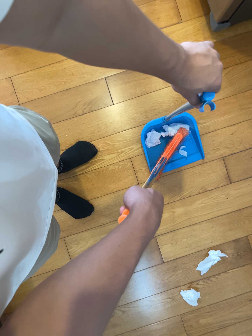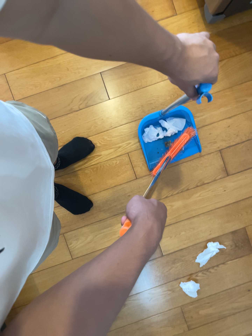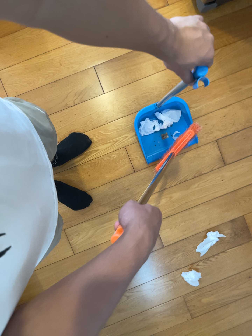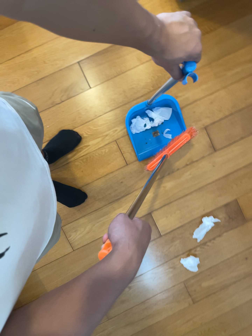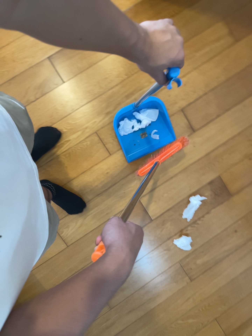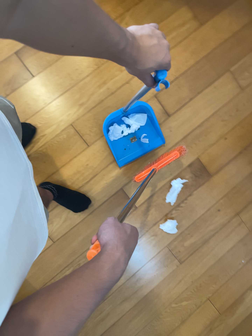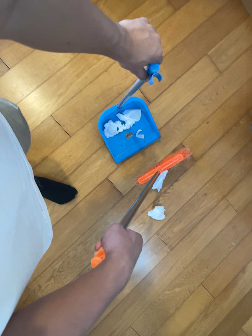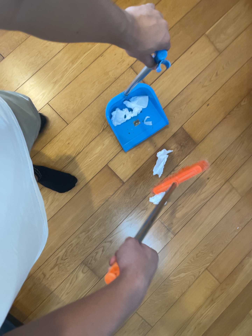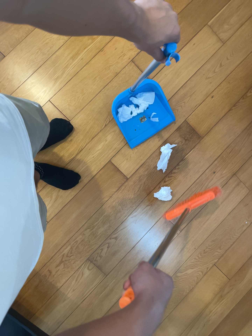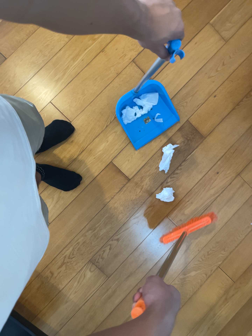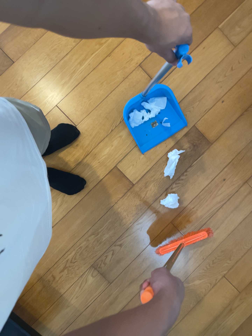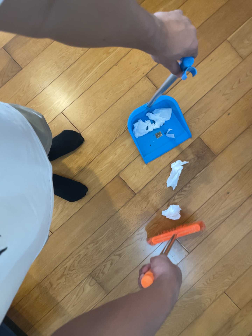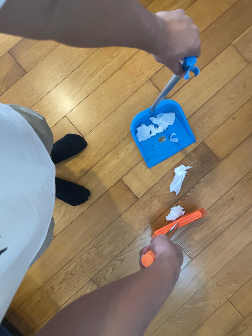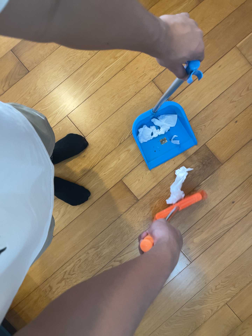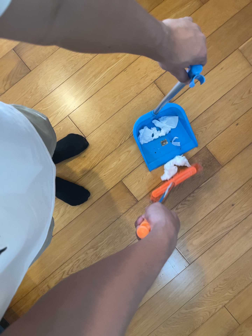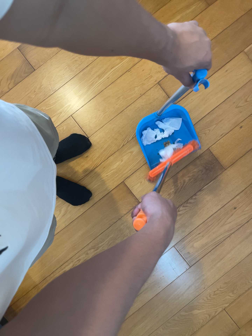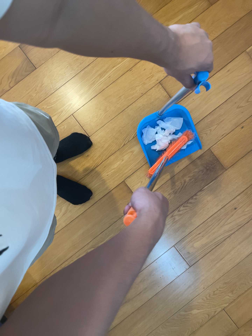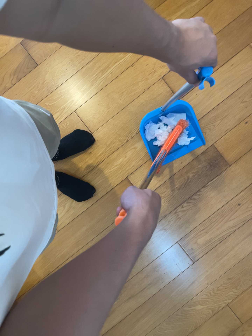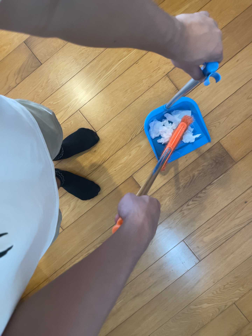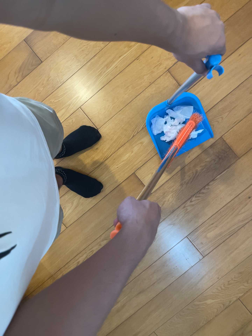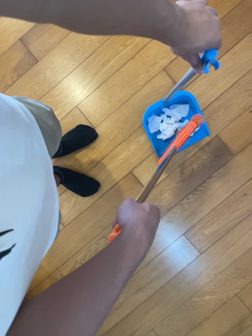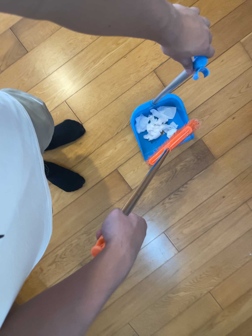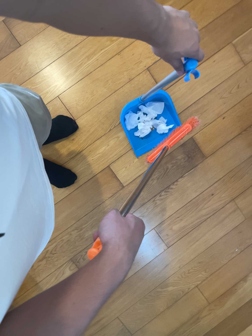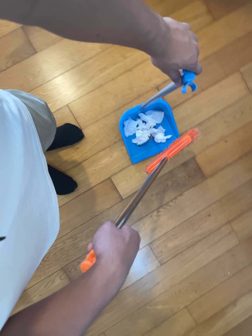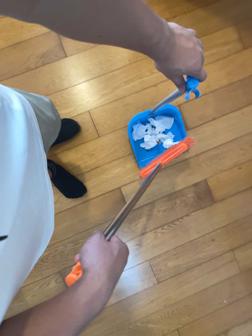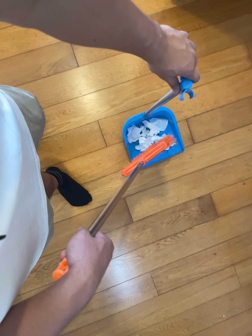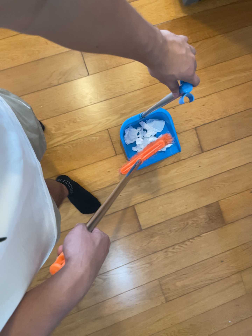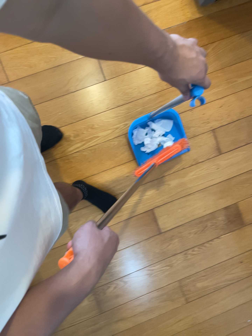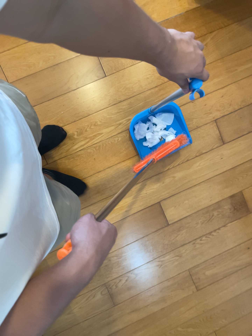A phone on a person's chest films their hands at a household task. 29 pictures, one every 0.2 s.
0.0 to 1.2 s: The scene slides to the left, as the camera pans about 10 degrees to its right. It travels toward the bottom of its view and to its right, about 20 cm, so close, fixed things drift upward. It rolls about its line of sight by about 25 degrees, and the scene rotates counterclockwise.
1.2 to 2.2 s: The camera travels to its right and forward, about 14 cm.
2.2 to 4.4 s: The camera travels toward the top of its view, about 6 cm.
4.4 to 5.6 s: The camera travels to its left and toward the top of its view, about 32 cm, so close, fixed things drift to the right. It rolls about its line of sight by about 10 degrees, and the scene rotates clockwise.
The film runs forward here.
